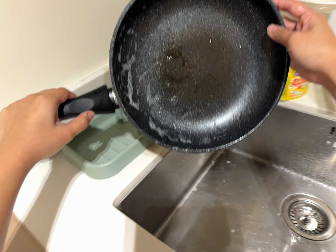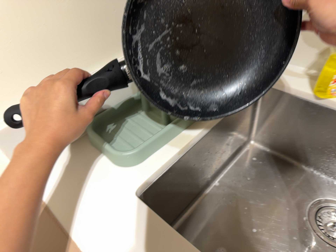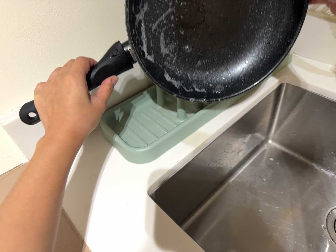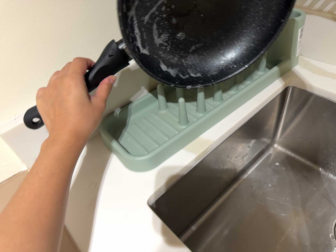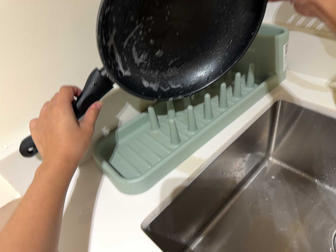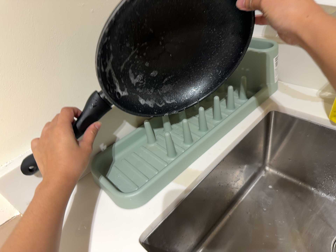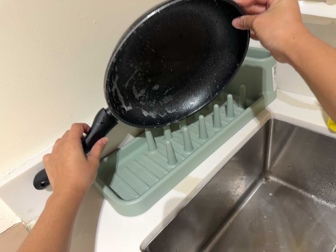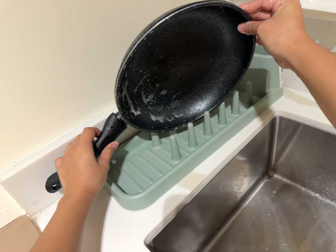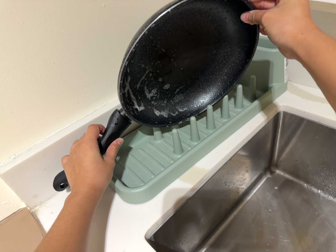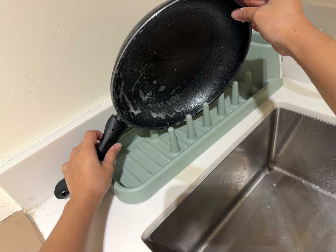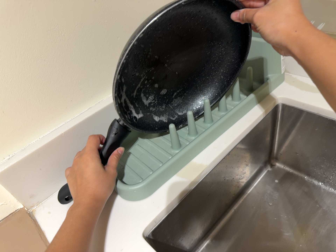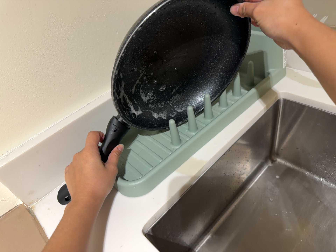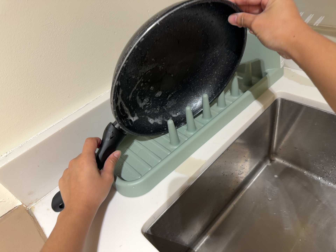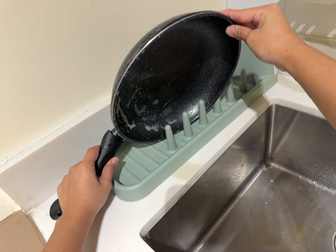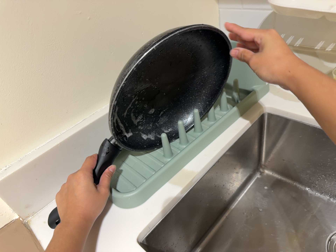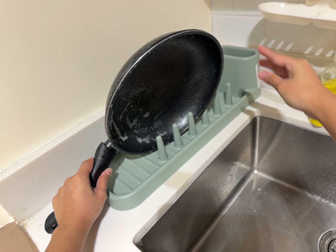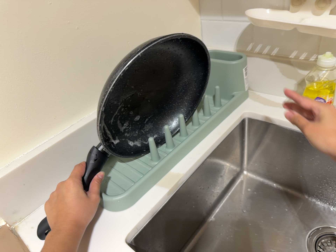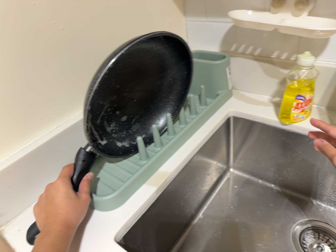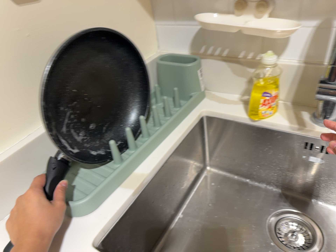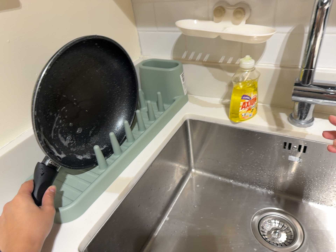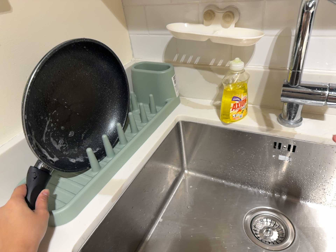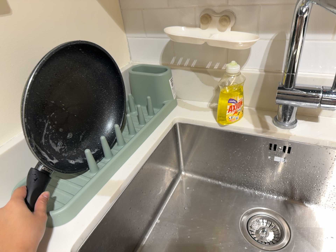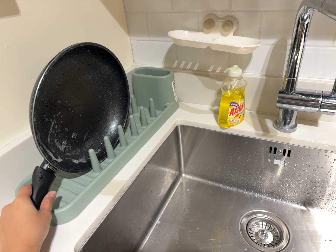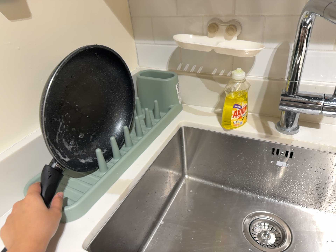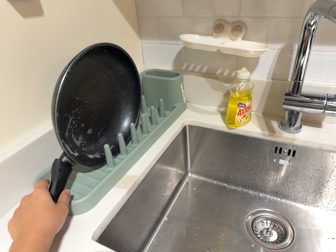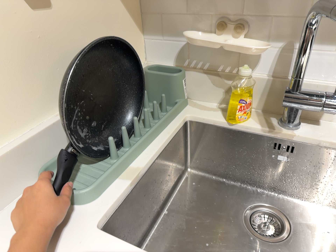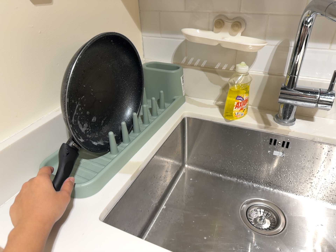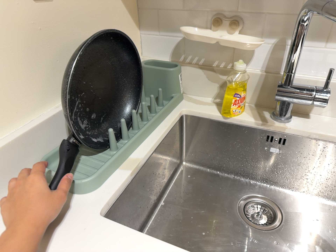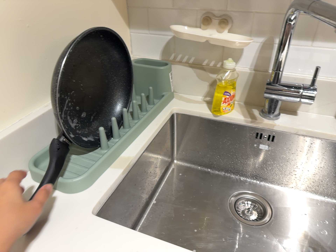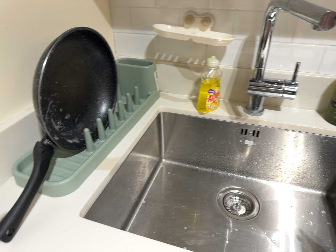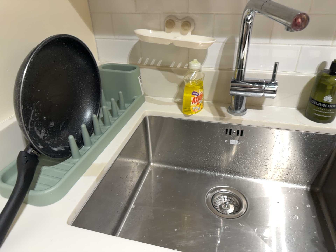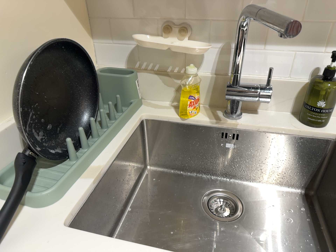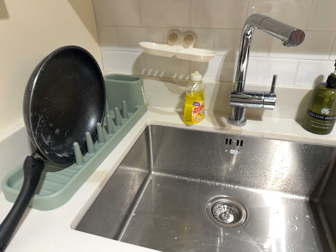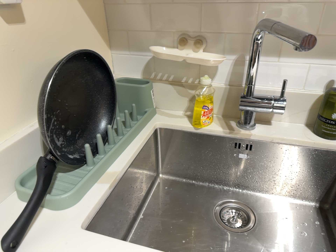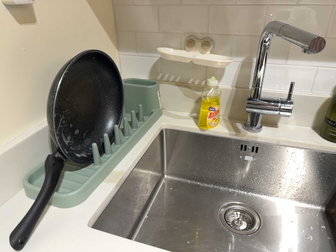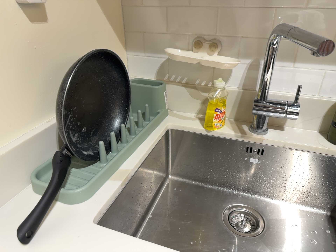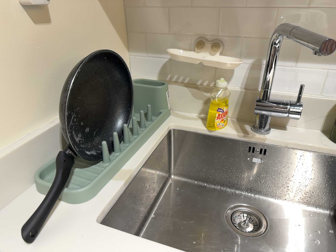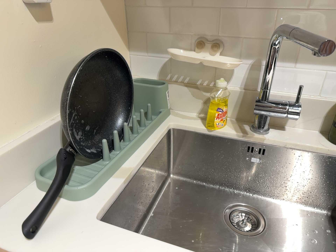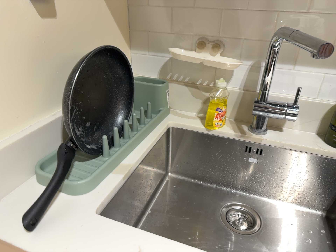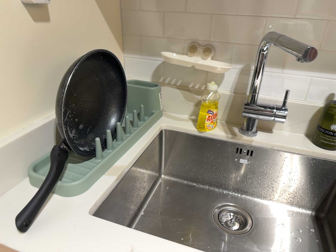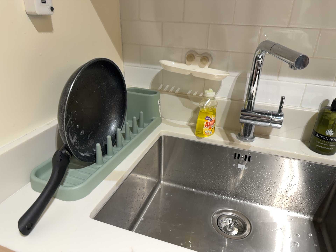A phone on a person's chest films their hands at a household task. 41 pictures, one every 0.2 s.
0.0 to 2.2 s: The camera travels forward, about 7 cm, so what stands in front looms larger.
2.2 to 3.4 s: The camera travels backward, about 6 cm, so what stands in front gets smaller.
3.4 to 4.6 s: The scene slides to the left, as the camera pans about 10 degrees to its right.
4.6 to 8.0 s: The camera travels backward, toward the bottom of its view and to its left, about 14 cm, so what stands in front gets smaller.
The film runs forward here.
